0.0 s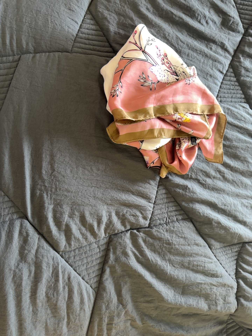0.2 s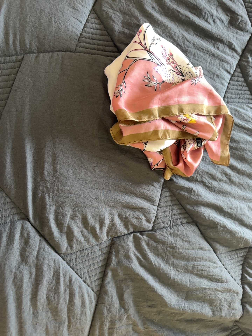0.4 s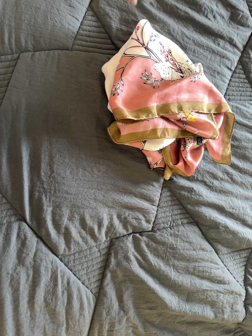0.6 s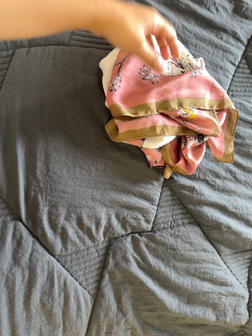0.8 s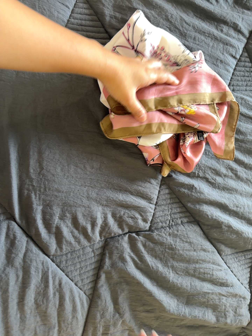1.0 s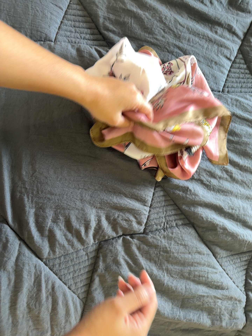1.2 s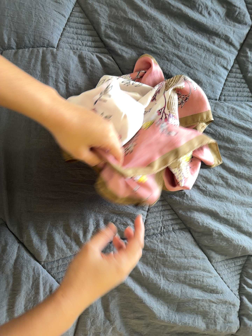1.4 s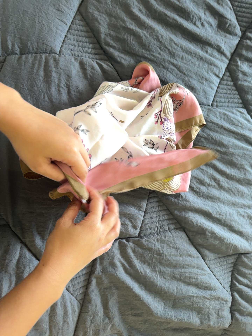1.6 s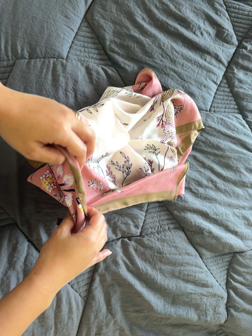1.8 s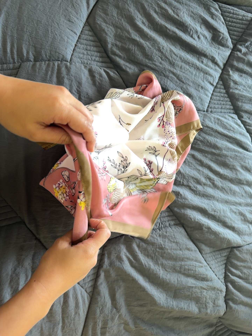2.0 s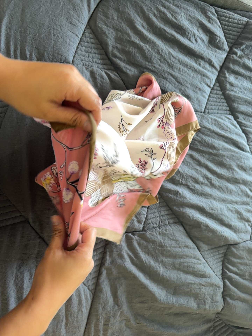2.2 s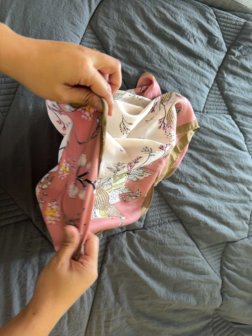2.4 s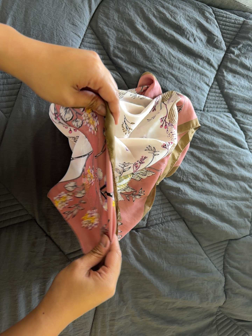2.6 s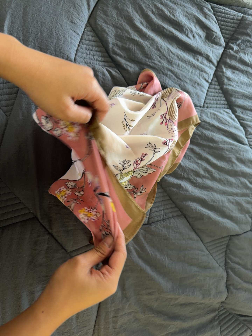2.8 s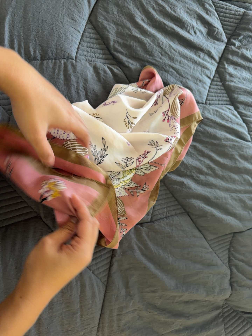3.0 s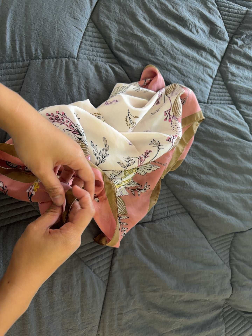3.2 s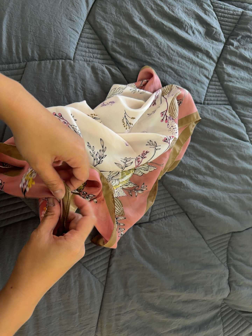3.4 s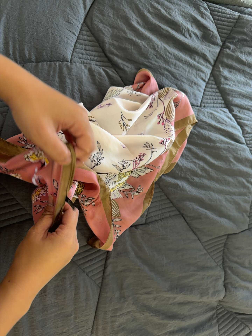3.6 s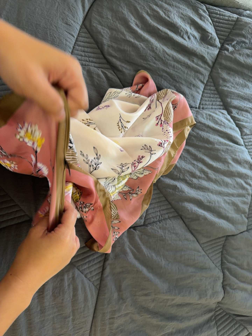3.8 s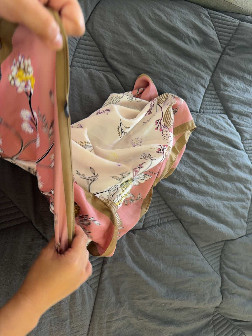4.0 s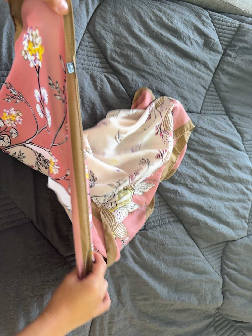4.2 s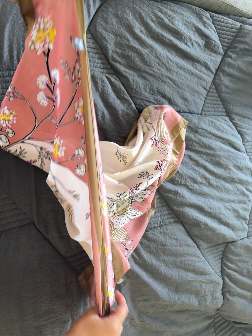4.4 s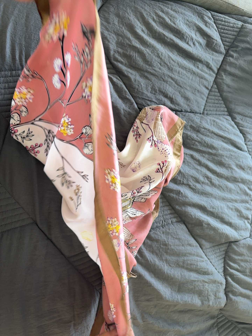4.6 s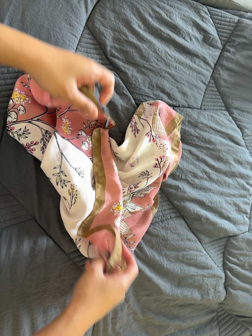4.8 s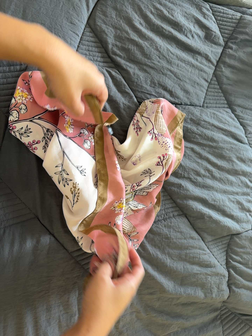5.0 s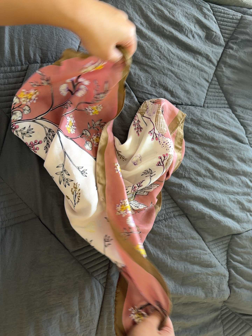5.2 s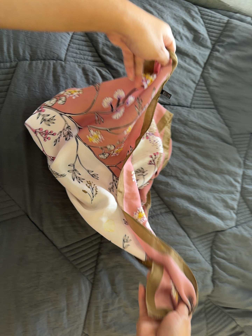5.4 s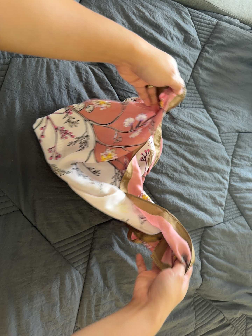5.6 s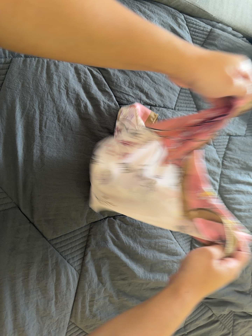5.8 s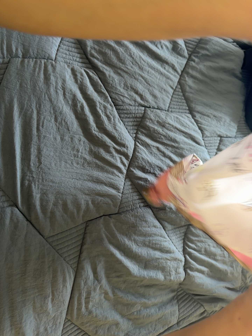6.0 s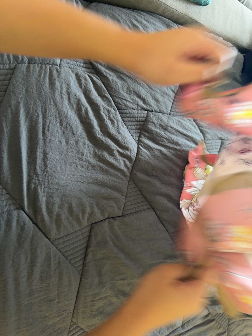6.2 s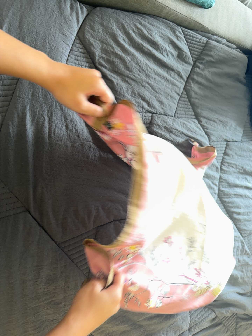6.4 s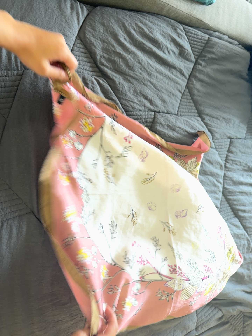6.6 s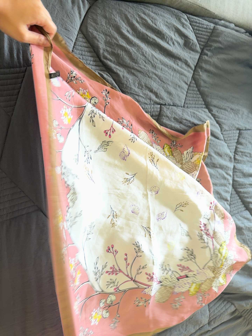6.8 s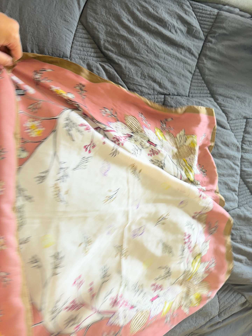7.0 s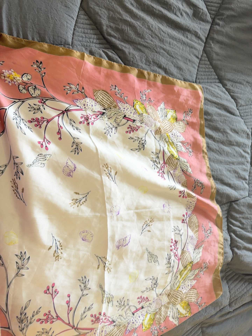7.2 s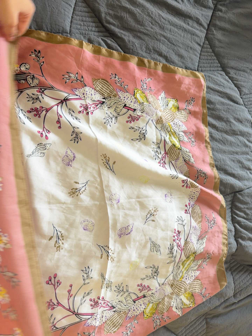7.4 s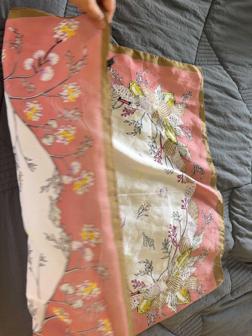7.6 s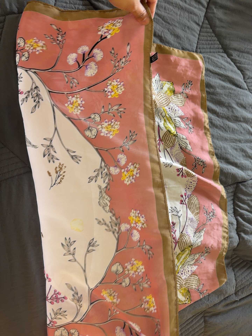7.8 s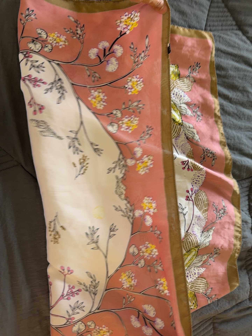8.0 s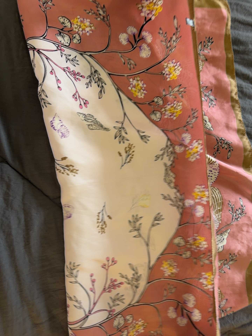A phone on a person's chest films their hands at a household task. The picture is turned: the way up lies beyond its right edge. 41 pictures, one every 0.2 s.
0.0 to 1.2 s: The camera shifts only a little, or ends up much as it began.
1.2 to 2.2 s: The camera travels to its left and backward, about 10 cm.
2.2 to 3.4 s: The camera shifts only a little, or ends up much as it began.
3.4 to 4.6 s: The camera keeps its place and its aim.
4.6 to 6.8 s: The camera shifts only a little, or ends up much as it began.
6.8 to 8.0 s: The camera pans to its left by about 20 degrees. It travels to its right and forward, about 22 cm.
The film runs forward here.
